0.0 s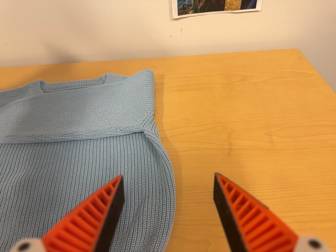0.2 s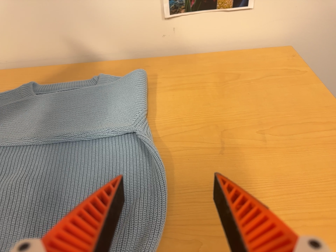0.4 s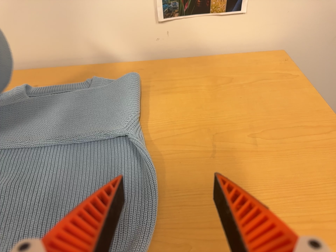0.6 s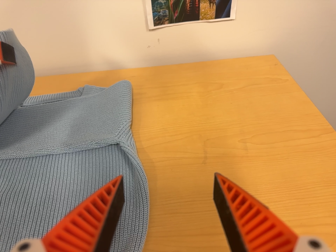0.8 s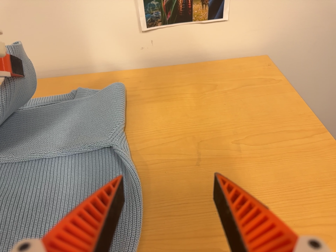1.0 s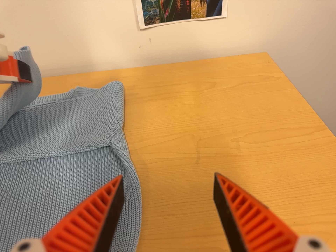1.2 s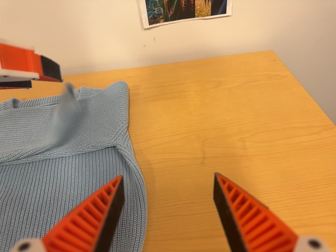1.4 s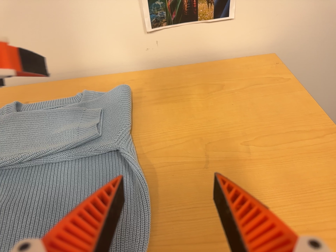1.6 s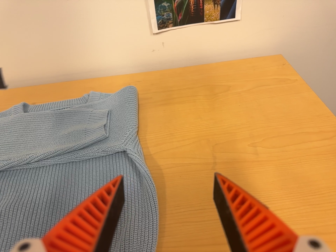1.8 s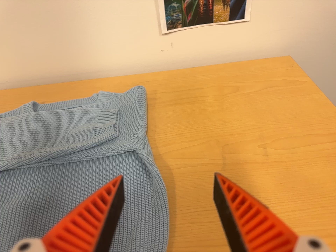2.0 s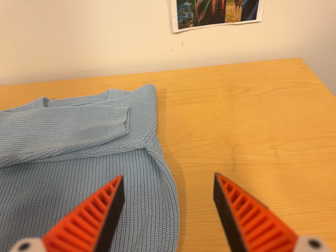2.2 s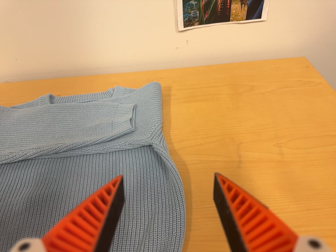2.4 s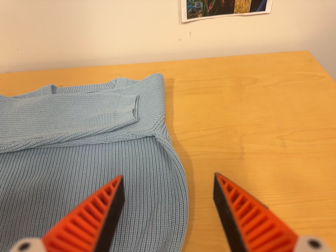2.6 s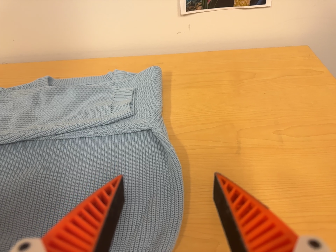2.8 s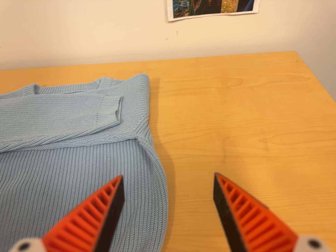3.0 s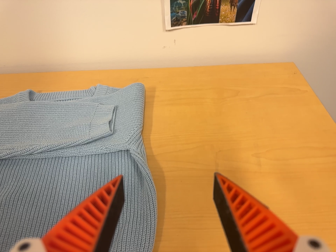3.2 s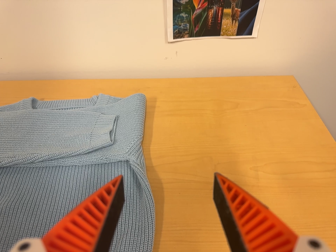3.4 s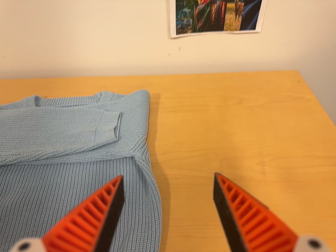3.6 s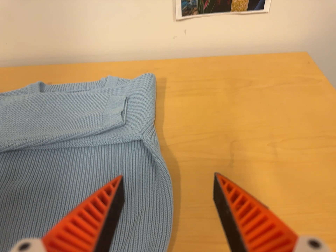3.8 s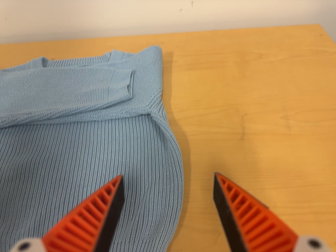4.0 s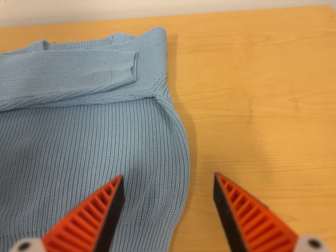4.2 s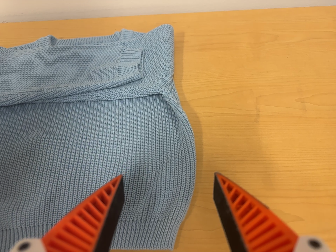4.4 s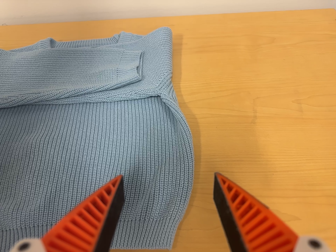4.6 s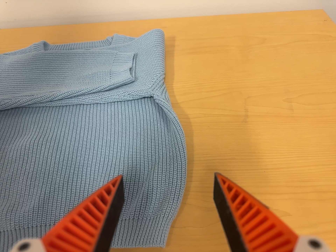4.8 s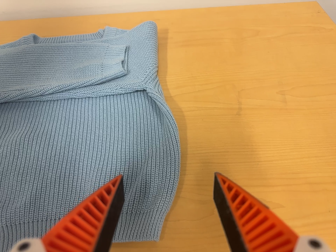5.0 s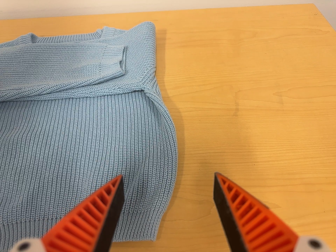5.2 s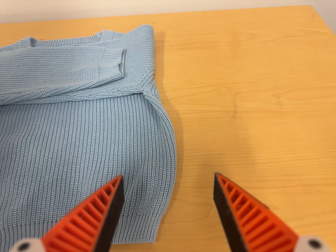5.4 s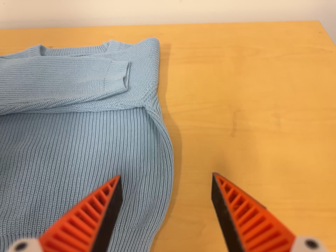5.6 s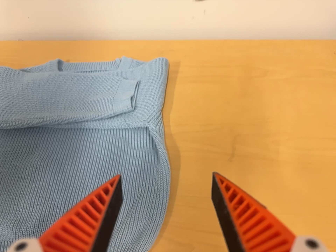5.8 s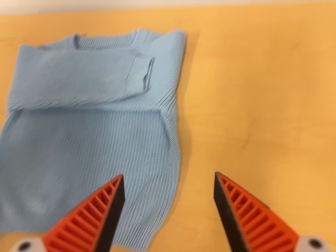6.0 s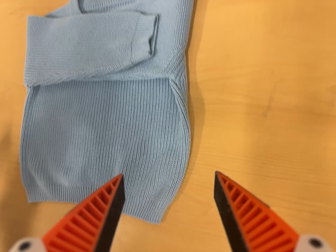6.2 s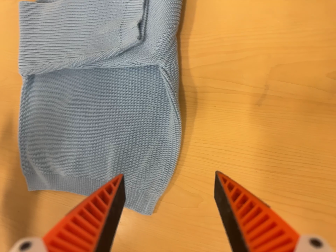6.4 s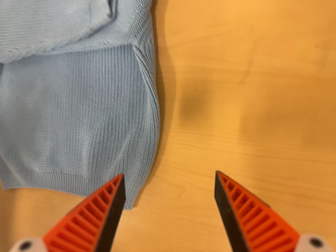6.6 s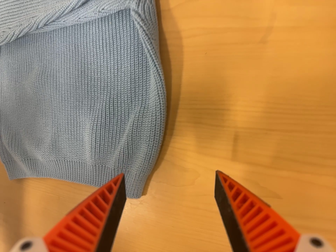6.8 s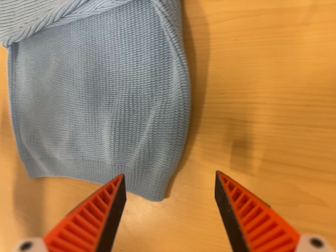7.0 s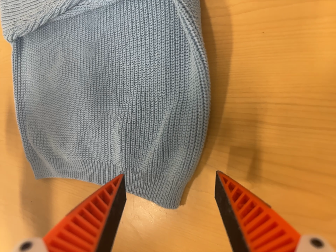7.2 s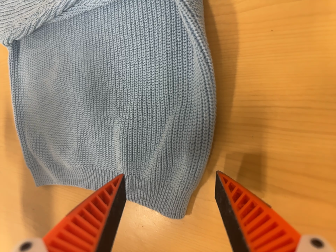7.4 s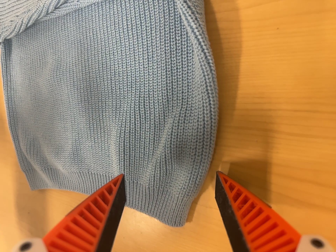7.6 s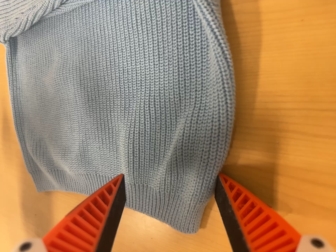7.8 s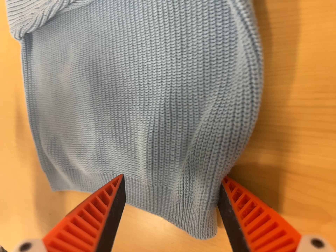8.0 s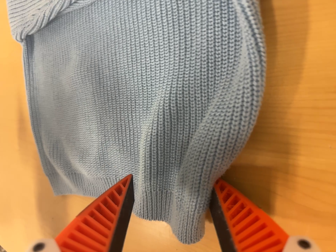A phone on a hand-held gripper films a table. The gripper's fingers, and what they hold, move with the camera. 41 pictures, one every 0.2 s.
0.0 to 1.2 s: The camera travels to its right, about 4 cm, so close, fixed things drift to the left.
1.2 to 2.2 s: The camera travels to its left, about 5 cm, so close, fixed things drift to the right.
2.2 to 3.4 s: The camera shifts only a little, or ends up much as it began.
3.4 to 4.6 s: The camera travels toward the bottom of its view, about 7 cm, so close, fixed things drift upward.
4.6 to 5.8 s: The camera pans to its left by about 15 degrees. It travels toward the top of its view and to its right, about 18 cm. Its aim tips toward the bottom of its view by about 15 degrees.
5.8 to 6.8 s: The camera pans to its left by about 20 degrees. It travels forward and to its right, about 20 cm, so what stands in front looms larger. Its aim tips toward the bottom of its view by about 20 degrees, and the scene shifts upward. It rolls about its line of sight by about 10 degrees, and the scene rotates counterclockwise.
6.8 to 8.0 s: The camera travels forward, about 9 cm, so what stands in front looms larger.
The film runs forward here.
